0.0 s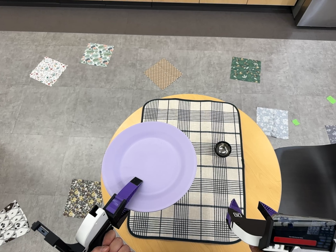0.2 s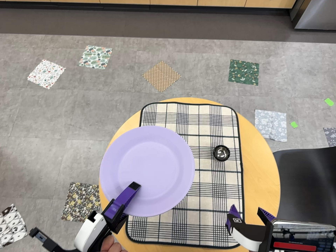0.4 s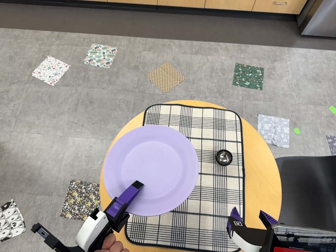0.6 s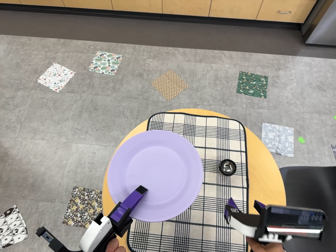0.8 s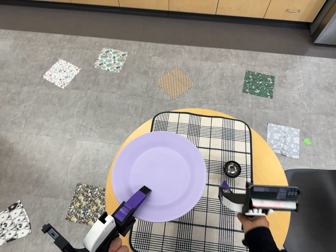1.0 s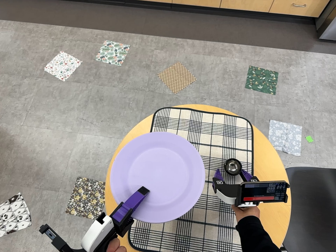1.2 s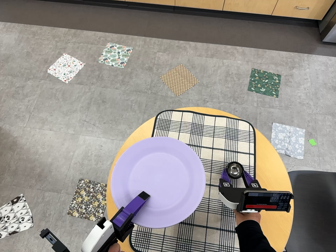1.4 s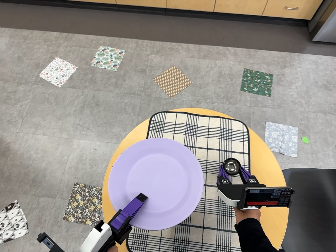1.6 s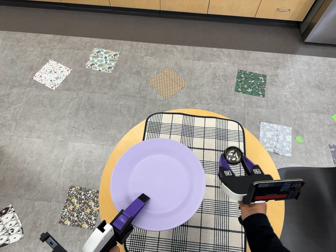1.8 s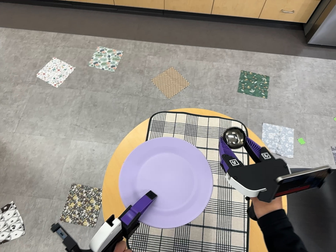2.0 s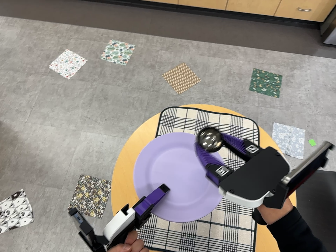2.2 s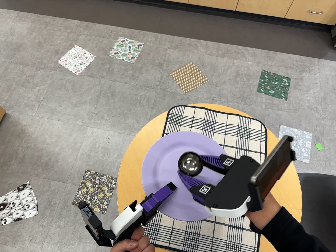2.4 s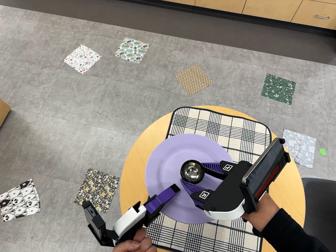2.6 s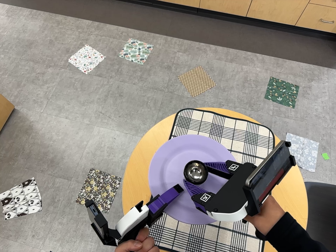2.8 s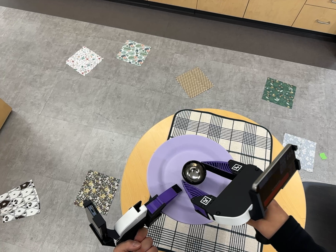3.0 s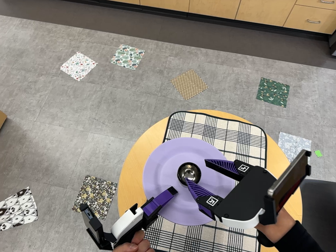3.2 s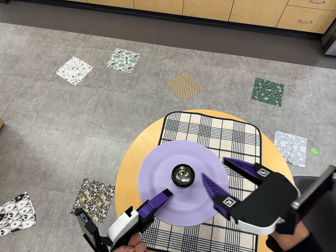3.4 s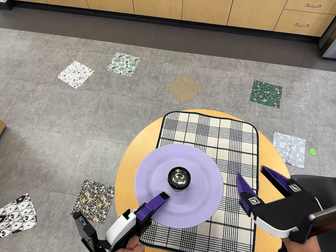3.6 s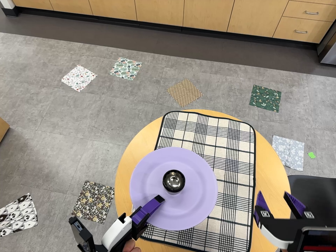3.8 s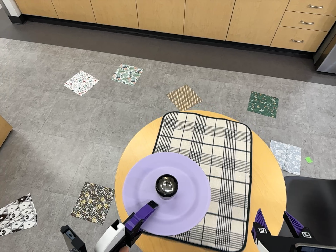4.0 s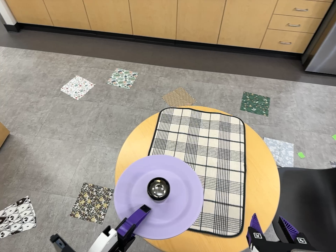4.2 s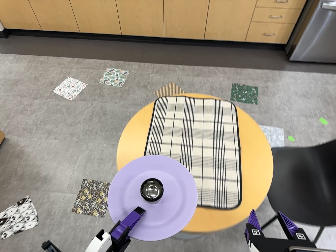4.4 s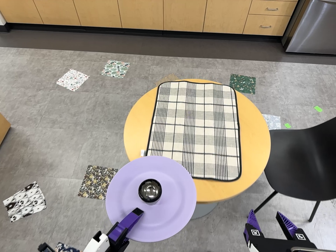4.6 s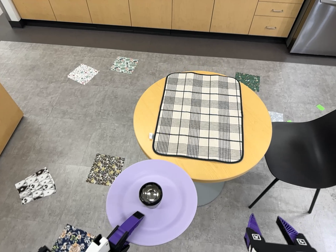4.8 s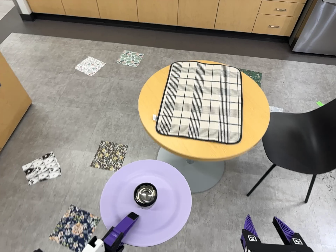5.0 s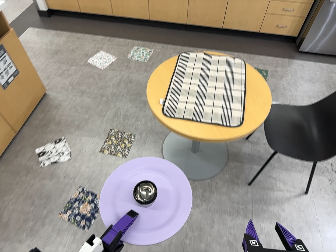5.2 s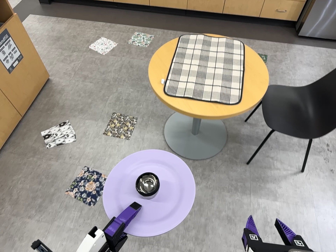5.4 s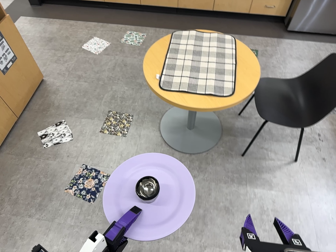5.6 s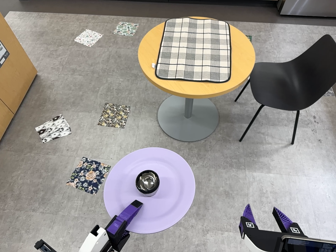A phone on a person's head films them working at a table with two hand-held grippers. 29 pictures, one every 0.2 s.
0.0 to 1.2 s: The camera travels toward the top of its view, about 7 cm, so close, fixed things drift downward.
1.2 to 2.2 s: The camera travels to its left, about 5 cm, so close, fixed things drift to the right.
2.2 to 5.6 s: The camera travels toward the bottom of its view and backward, about 110 cm, so close, fixed things drift upward. Its aim tips toward the top of its view by about 10 degrees.
The film runs backward here.
